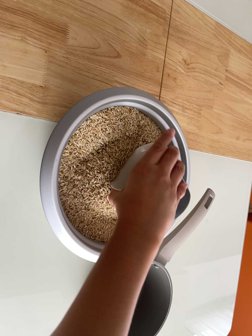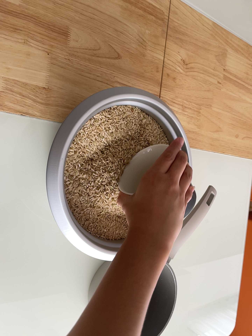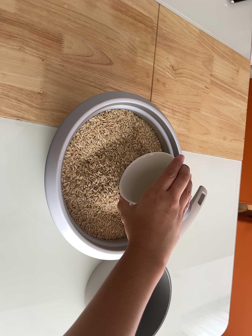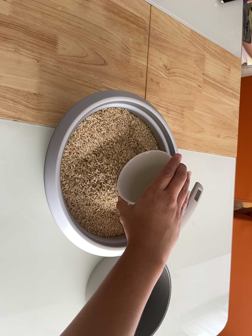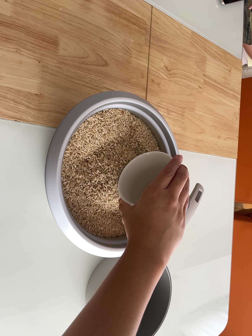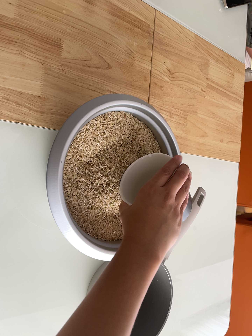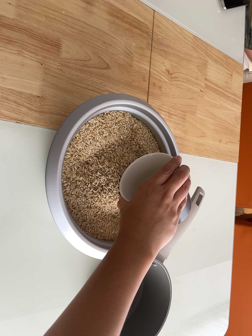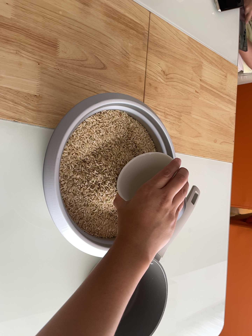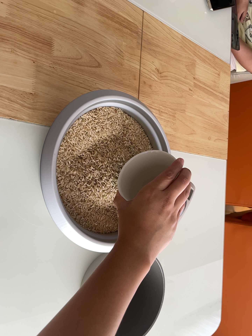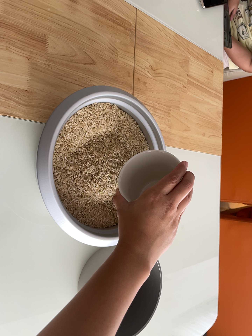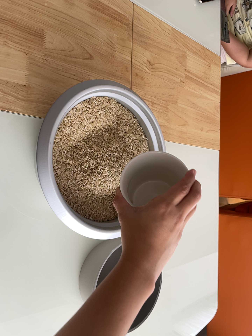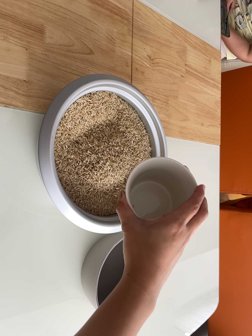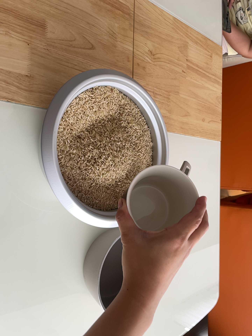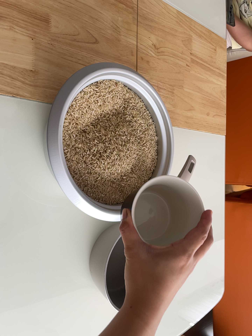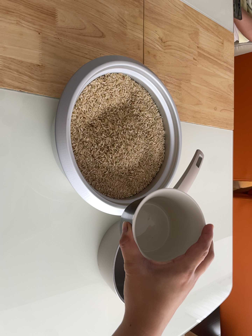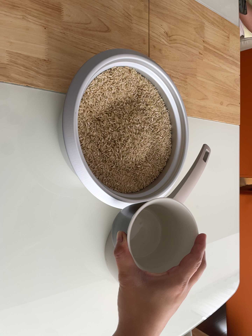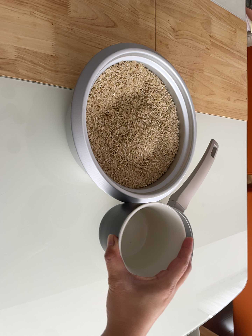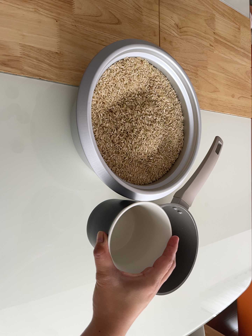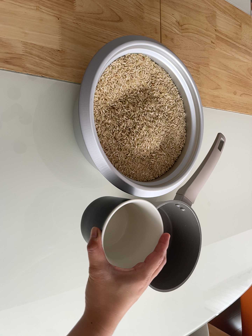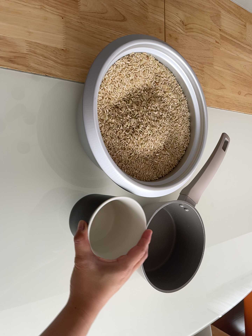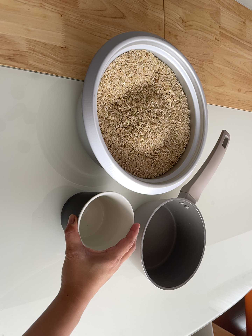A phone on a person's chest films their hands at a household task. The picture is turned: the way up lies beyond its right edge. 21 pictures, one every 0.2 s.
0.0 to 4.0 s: The camera travels toward the bottom of its view, about 12 cm, so close, fixed things drift upward. It rolls about its line of sight by about 10 degrees, and the scene rotates counterclockwise.
The film runs backward here.
